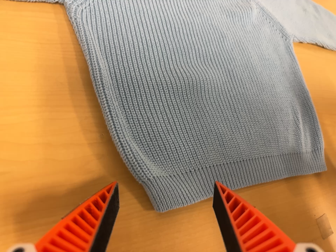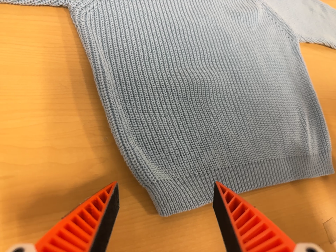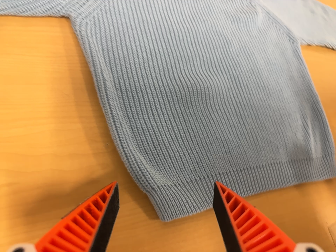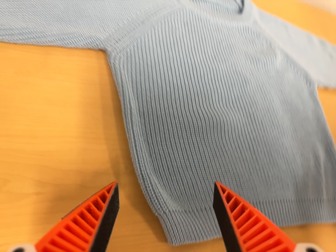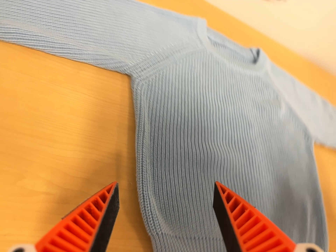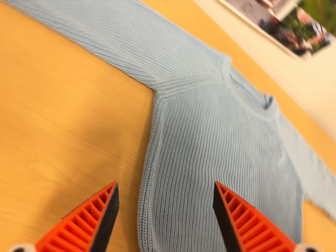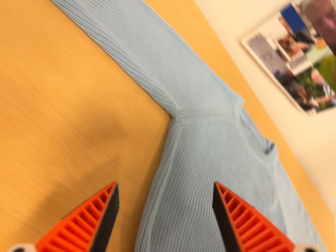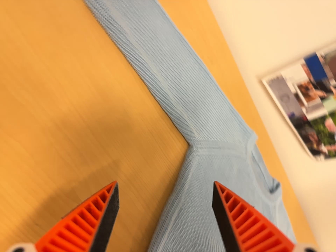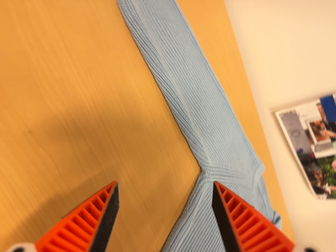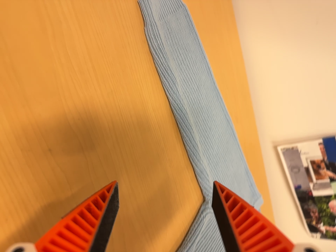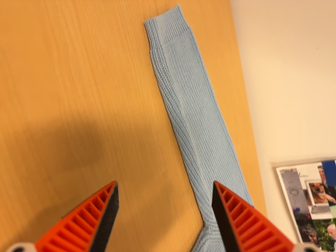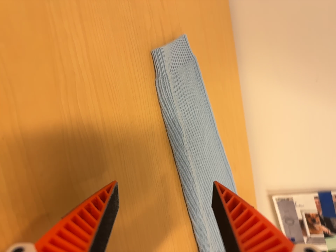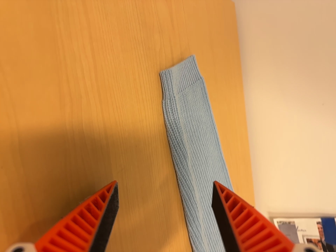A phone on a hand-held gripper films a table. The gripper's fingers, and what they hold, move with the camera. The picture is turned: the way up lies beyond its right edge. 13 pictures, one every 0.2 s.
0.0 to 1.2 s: The camera travels backward and to its left, about 10 cm, so what stands in front gets smaller. Its aim tips toward the top of its view by about 20 degrees, and the scene shifts downward. It rolls about its line of sight by about 40 degrees, and the scene rotates clockwise.
1.2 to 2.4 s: The camera travels to its left and toward the top of its view, about 14 cm, so close, fixed things drift to the right. Its aim tips toward the top of its view by about 20 degrees, and the scene shifts downward. It rolls about its line of sight by about 30 degrees, and the scene rotates clockwise.
The film runs forward here.
